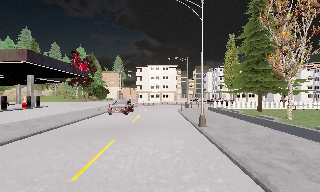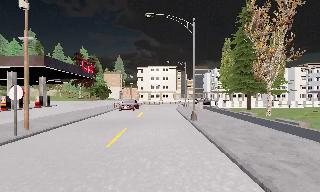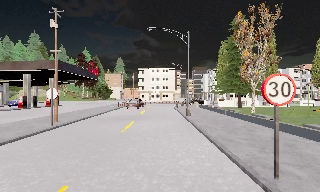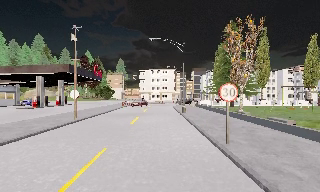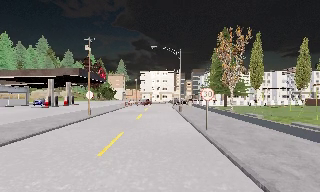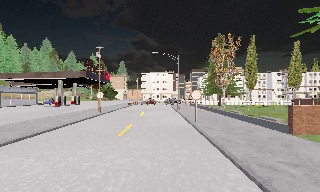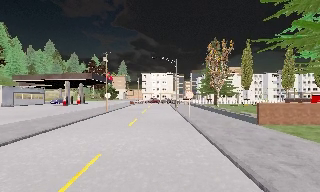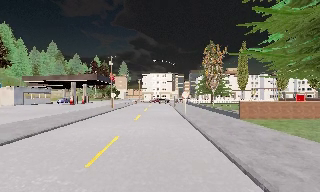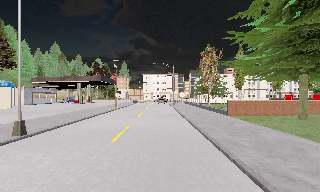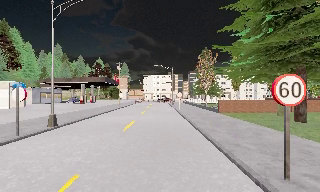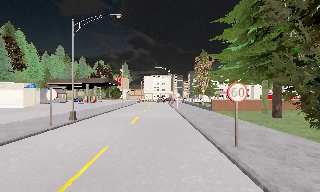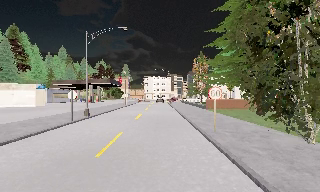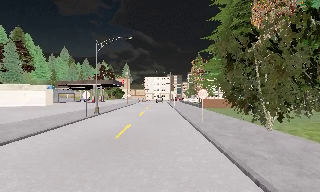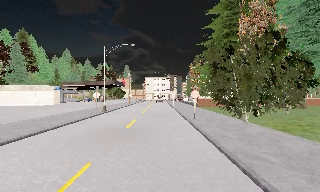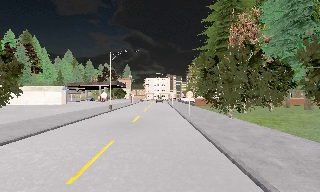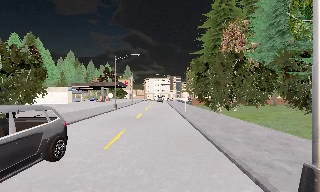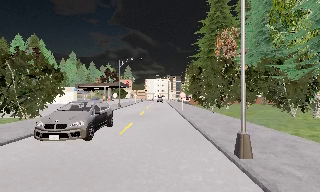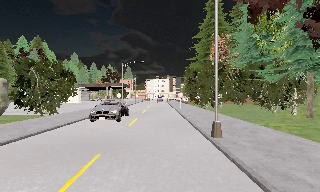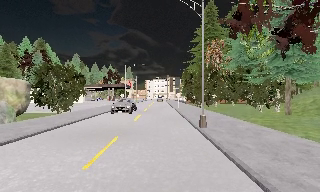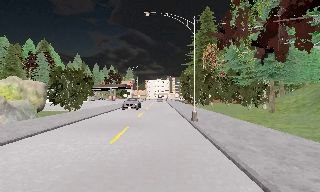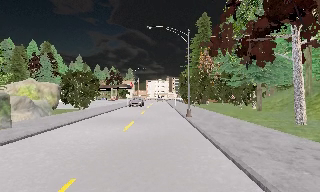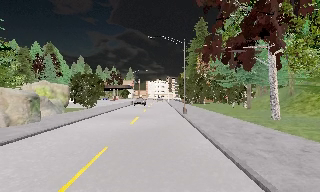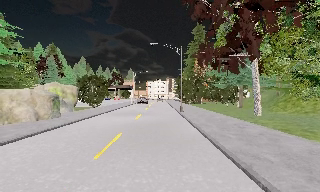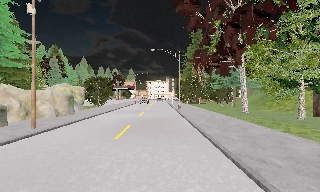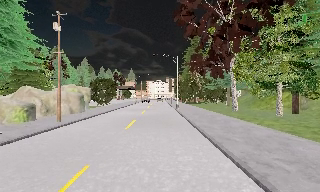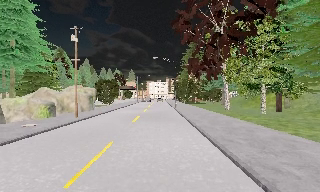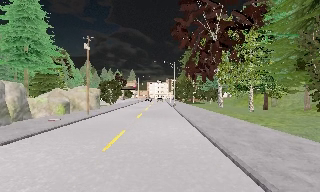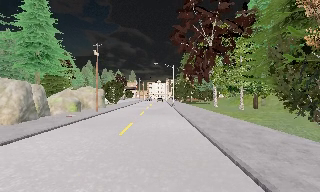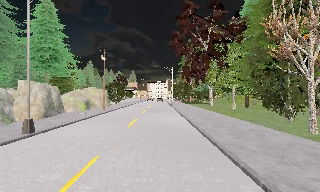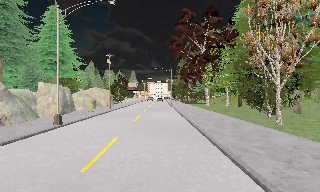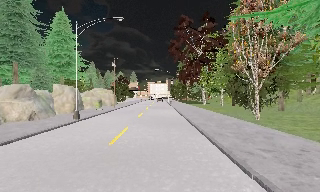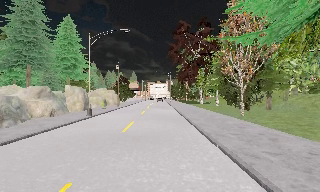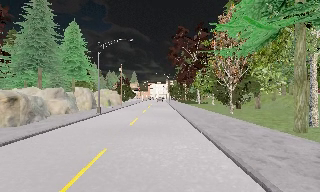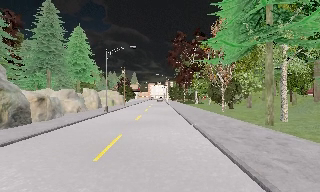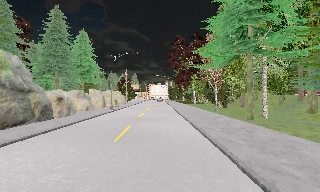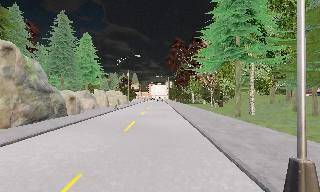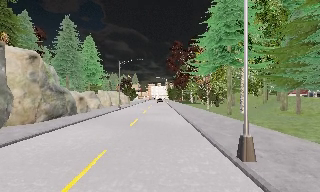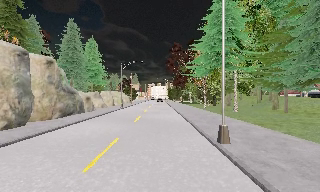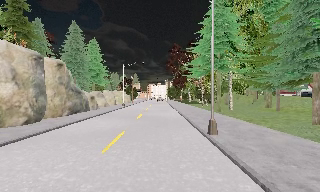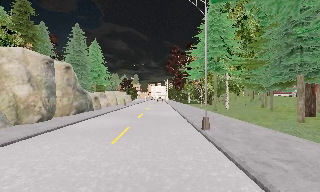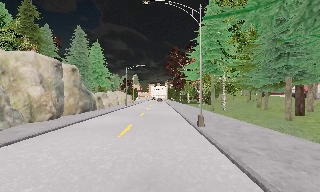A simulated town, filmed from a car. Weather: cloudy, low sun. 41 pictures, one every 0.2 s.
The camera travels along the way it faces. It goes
backward.
0.0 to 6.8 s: The camera travels backward, about 75 m, so what stands in front gets smaller.
6.8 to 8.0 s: The camera travels backward, about 9 m, so what stands in front gets smaller. It loses speed.
The film runs backward here.
